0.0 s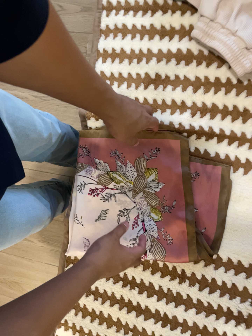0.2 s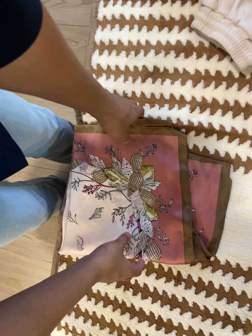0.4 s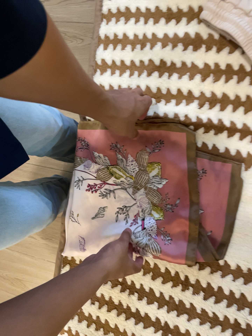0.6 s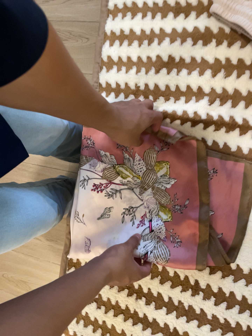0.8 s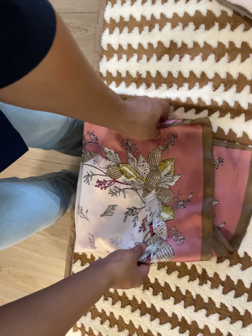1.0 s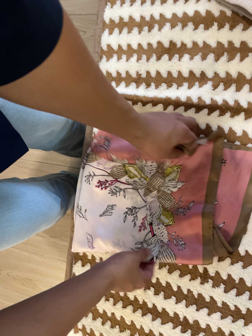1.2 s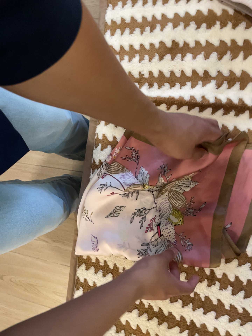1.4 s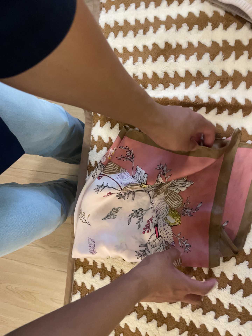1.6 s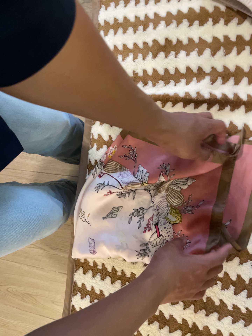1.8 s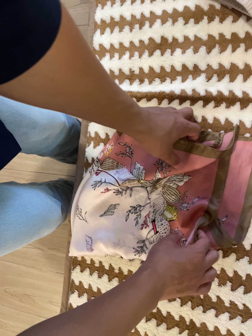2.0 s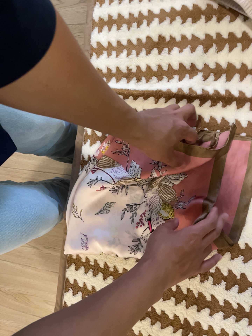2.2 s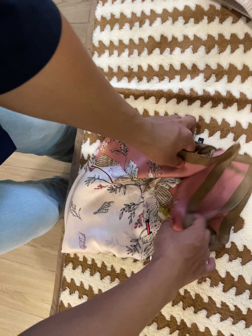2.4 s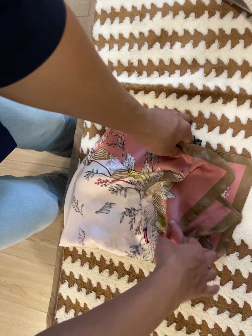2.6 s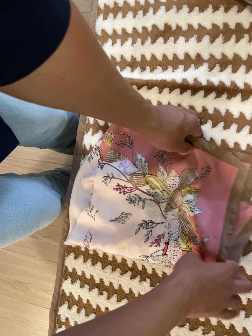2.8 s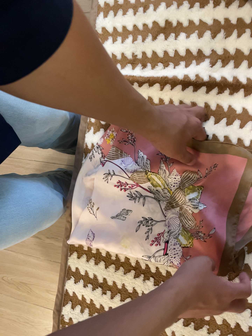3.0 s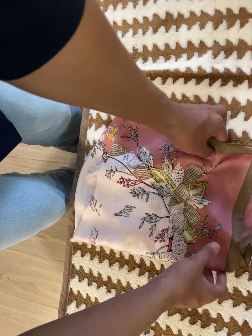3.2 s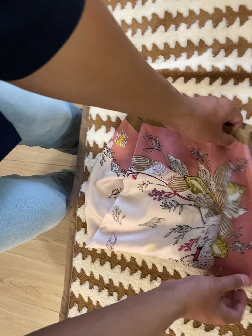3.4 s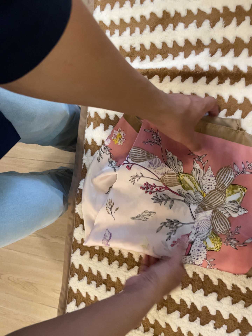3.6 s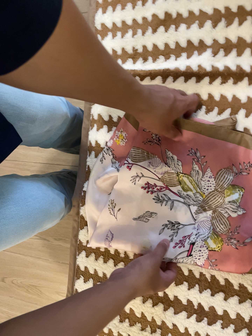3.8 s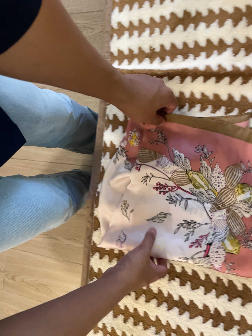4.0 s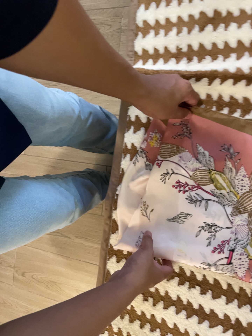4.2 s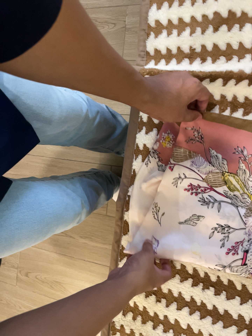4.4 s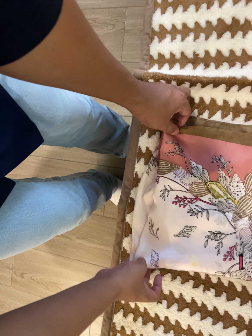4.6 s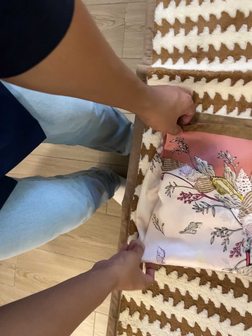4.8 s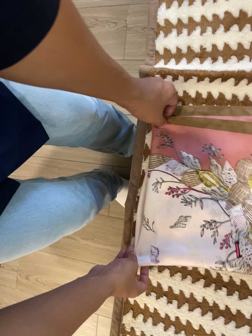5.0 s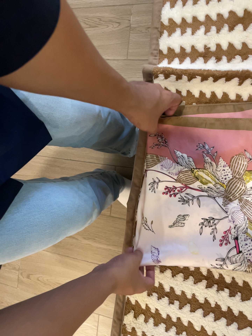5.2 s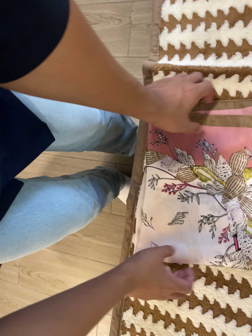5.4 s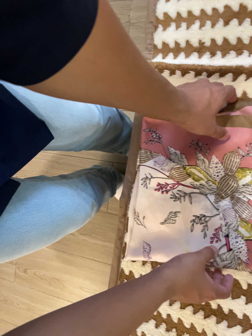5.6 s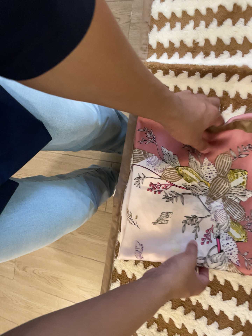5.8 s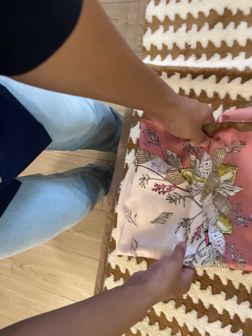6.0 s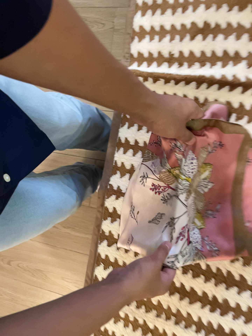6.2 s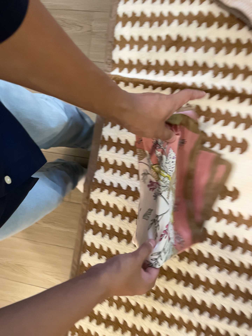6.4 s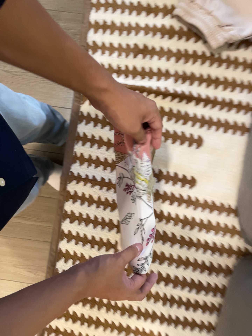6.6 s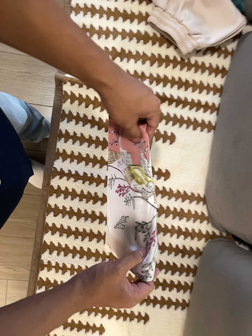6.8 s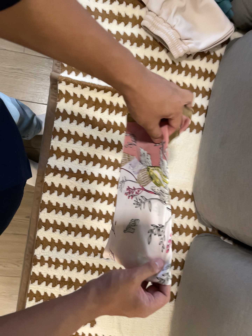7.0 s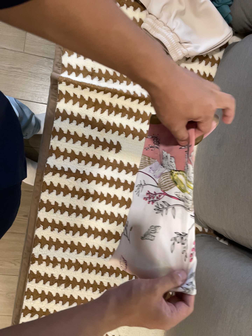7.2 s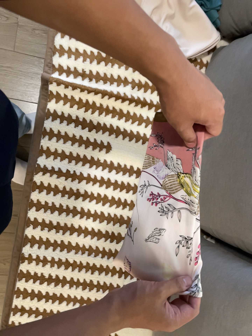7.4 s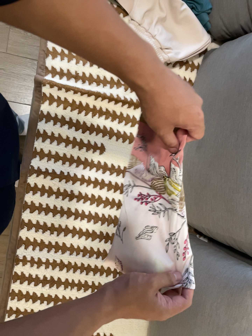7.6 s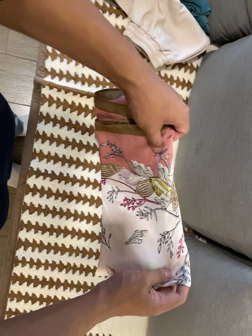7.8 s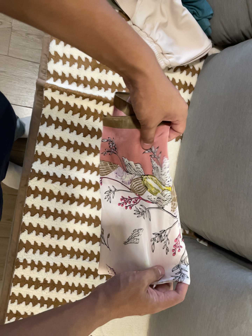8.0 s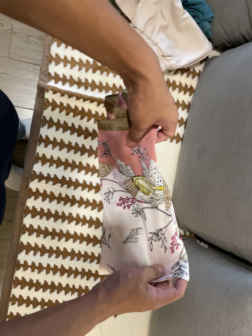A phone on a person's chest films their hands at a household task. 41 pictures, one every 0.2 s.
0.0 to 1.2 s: The camera travels forward, about 9 cm, so what stands in front looms larger.
1.2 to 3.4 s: The camera travels toward the bottom of its view, about 7 cm, so close, fixed things drift upward.
3.4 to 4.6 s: The camera travels to its left, about 12 cm, so close, fixed things drift to the right.
4.6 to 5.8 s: The camera travels to its right, about 5 cm.
5.8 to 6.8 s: The camera swings to its right by about 30 degrees, and the scene slides to the left. It travels backward, about 30 cm, so what stands in front gets smaller.
6.8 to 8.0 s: The camera shifts only a little, or ends up much as it began.
The film runs forward here.
